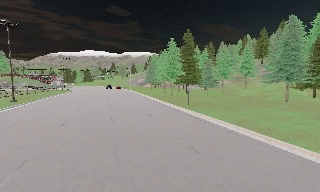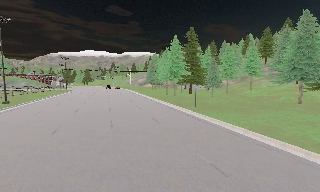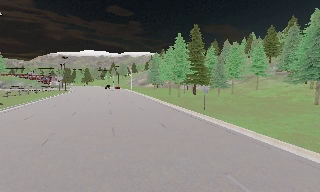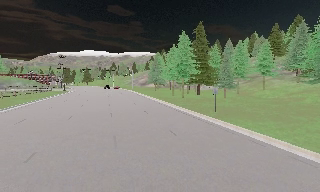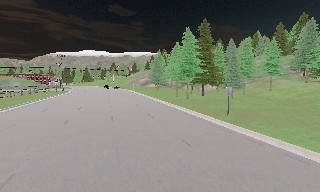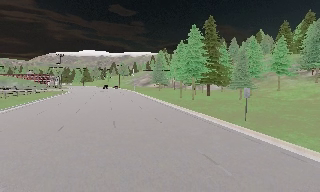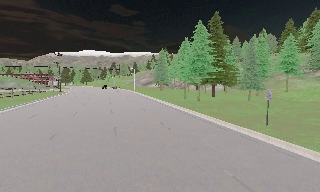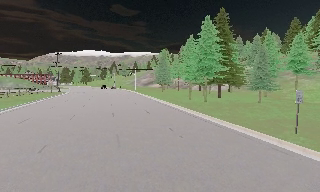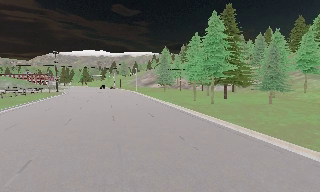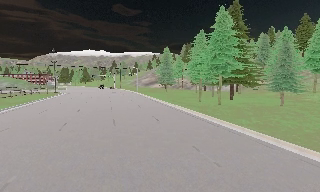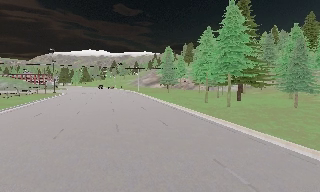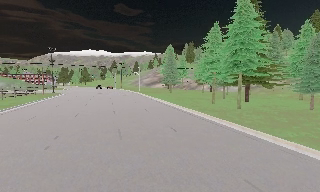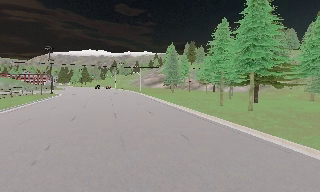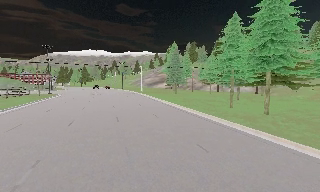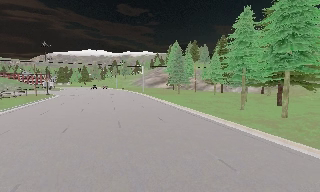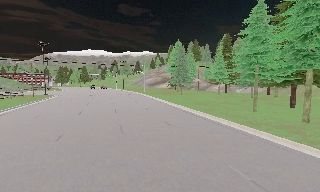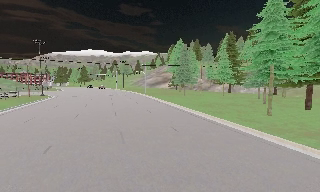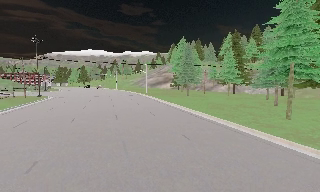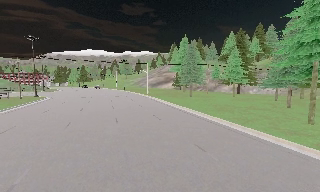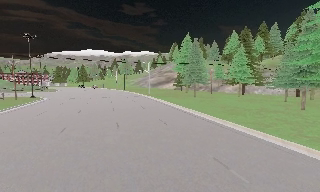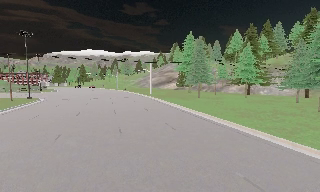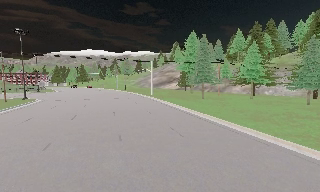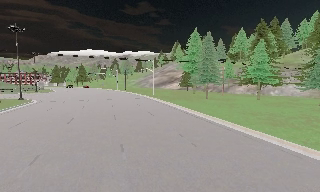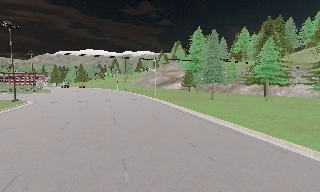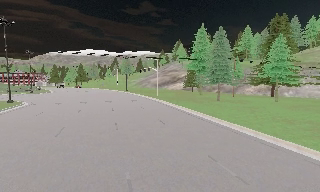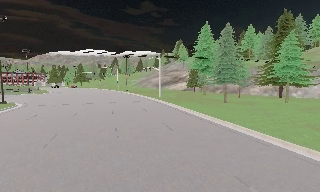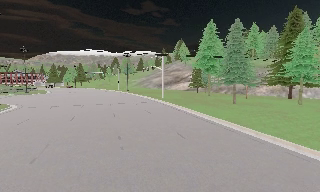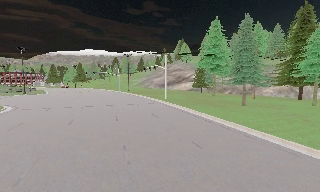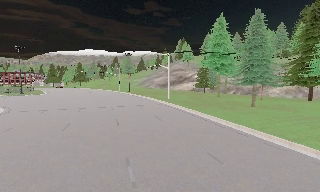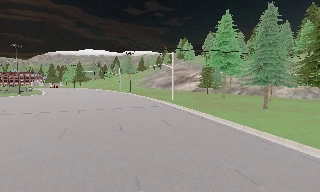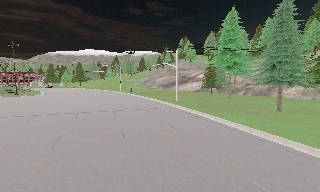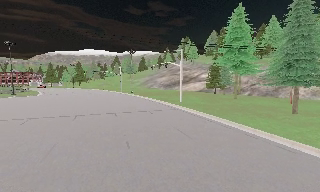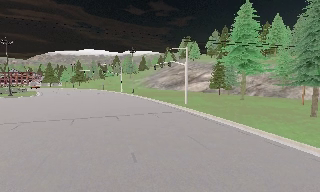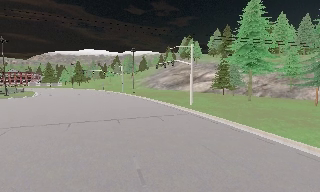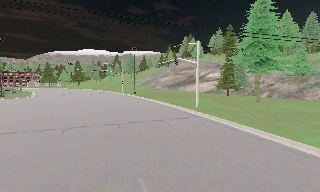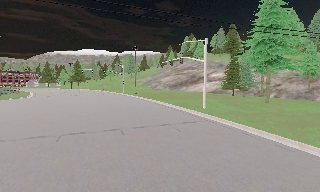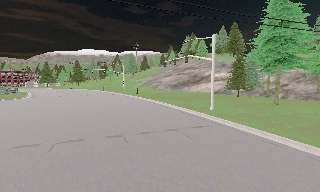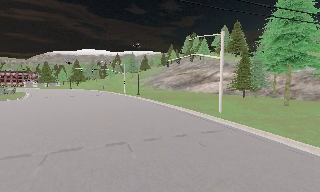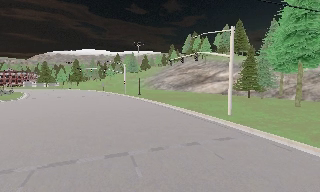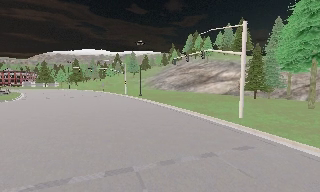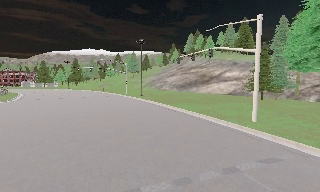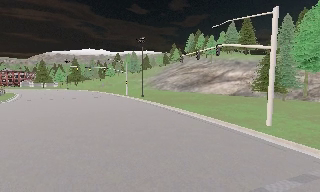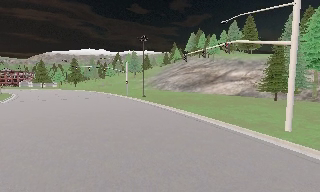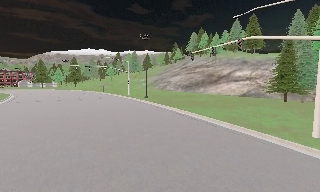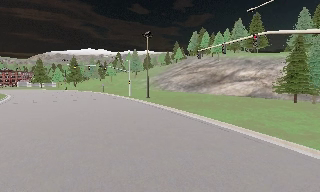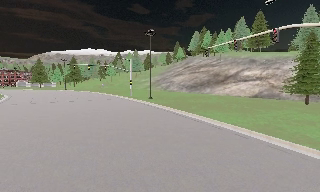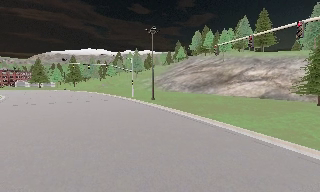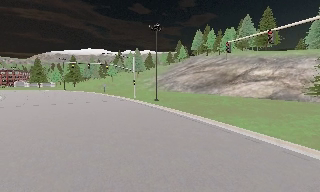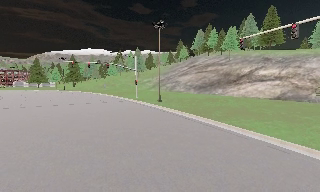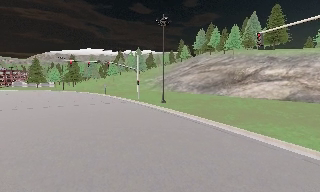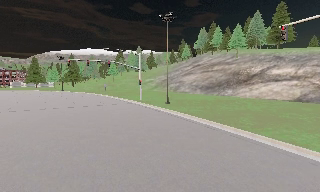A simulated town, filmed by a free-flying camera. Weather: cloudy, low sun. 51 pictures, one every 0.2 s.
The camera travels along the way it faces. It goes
forward.
0.0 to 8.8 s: The camera travels forward, about 65 m, so what stands in front looms larger.
8.8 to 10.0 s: The camera travels forward and to its left, about 8 m, so what stands in front looms larger.
The film runs forward here.
